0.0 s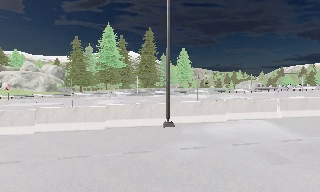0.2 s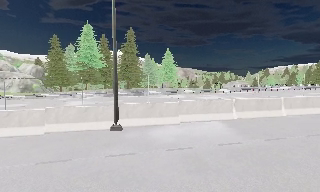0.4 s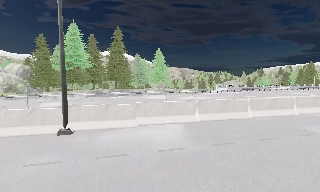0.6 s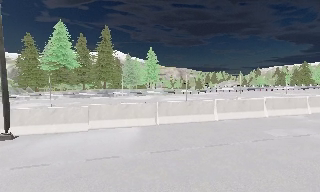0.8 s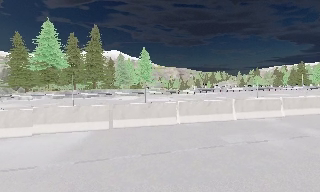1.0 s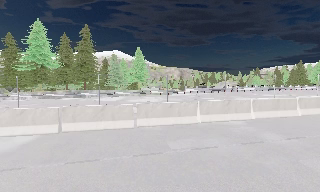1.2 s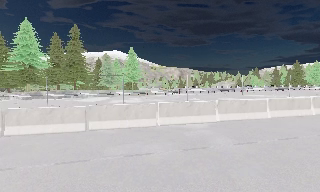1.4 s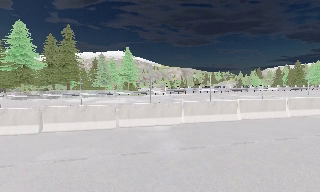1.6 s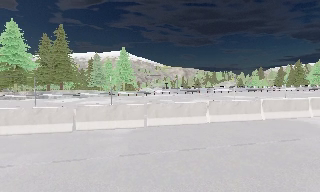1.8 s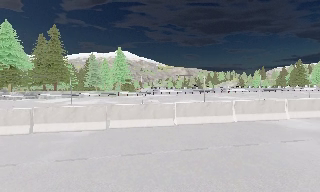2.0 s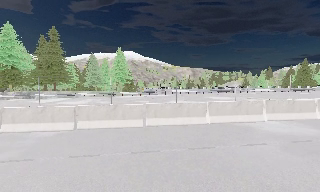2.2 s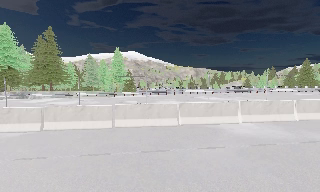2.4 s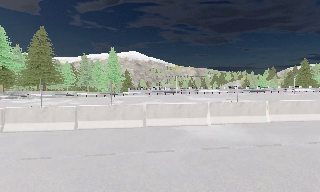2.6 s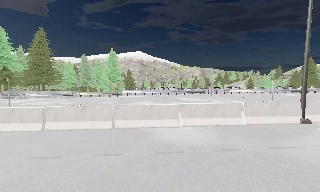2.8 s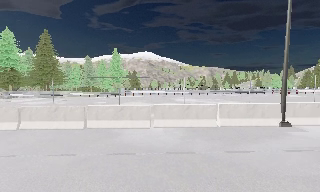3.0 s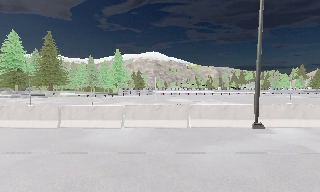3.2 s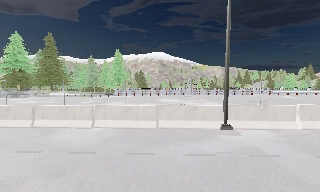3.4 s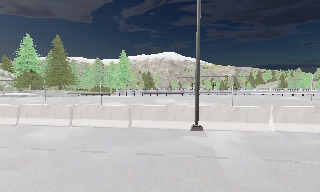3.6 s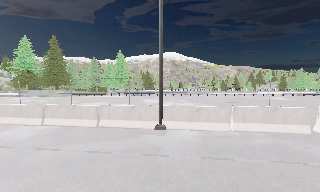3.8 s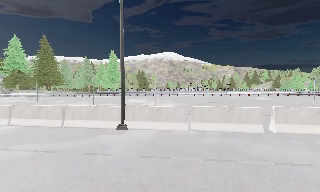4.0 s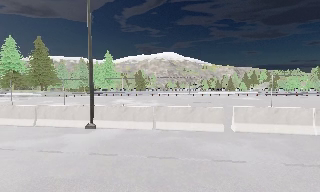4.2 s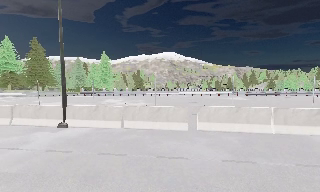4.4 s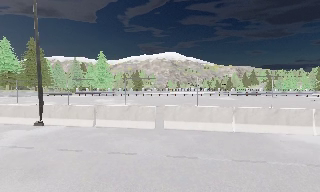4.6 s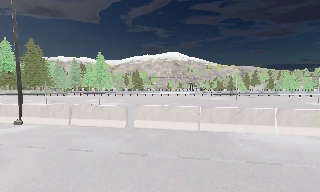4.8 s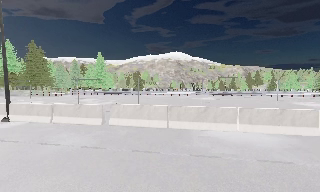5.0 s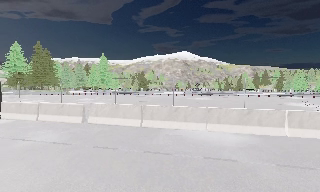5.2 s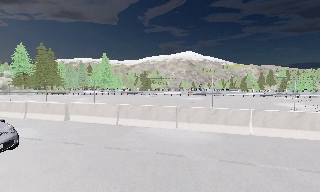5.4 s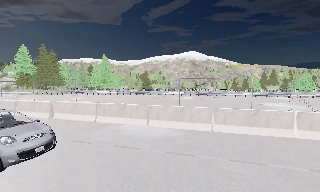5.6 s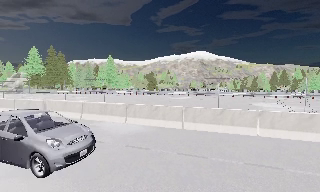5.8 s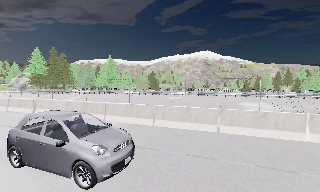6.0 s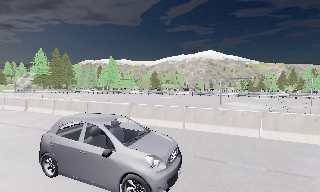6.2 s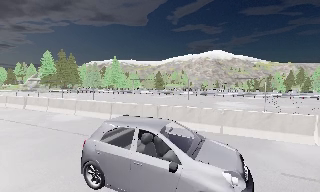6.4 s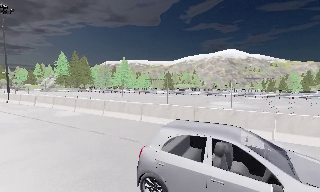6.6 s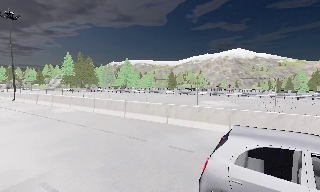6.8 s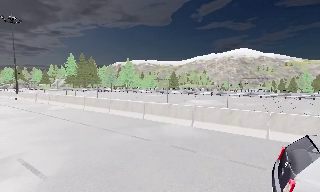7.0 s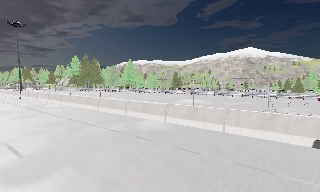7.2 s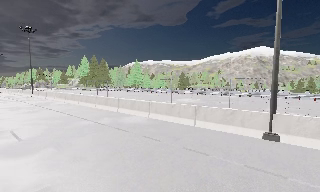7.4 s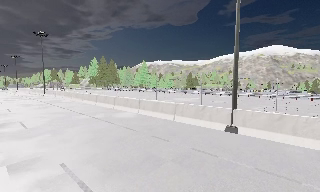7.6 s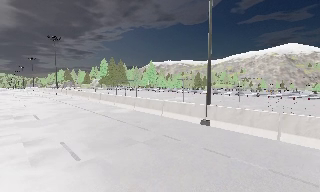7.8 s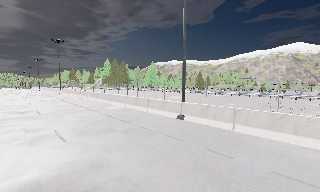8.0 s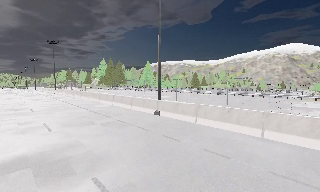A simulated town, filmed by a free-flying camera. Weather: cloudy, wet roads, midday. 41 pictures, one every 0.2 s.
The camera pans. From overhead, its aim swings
counterclockwise.
0.0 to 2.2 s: The camera travels to its right, about 25 m, so close, fixed things drift to the left.
2.2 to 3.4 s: The camera pans to its left, which is counterclockwise from overhead, by about 15 degrees. It travels to its right, about 11 m, so close, fixed things drift to the left.
3.4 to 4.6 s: The camera travels to its right, about 11 m, so close, fixed things drift to the left.
4.6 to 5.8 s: The camera pans to its left, which is counterclockwise from overhead, by about 10 degrees. It travels to its right, about 11 m, so close, fixed things drift to the left.
5.8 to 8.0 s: The camera pans to its left, which is counterclockwise from overhead, by about 25 degrees. It travels to its right and backward, about 20 m, so close, fixed things drift to the left.
The film runs forward here.
